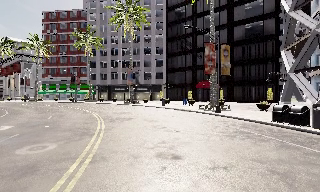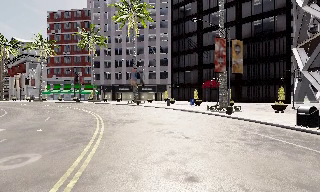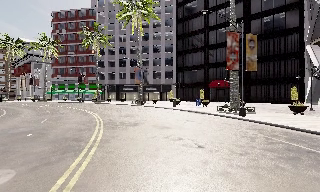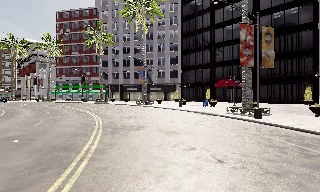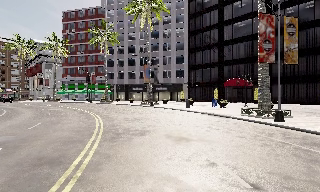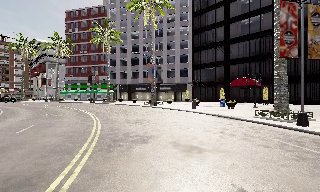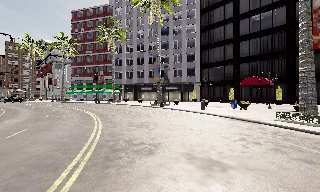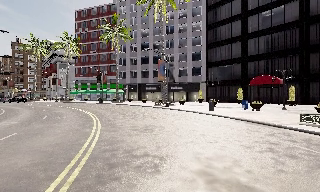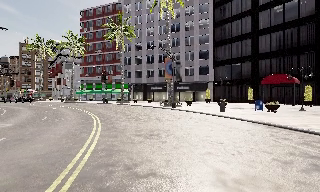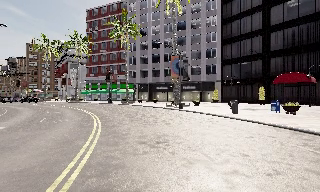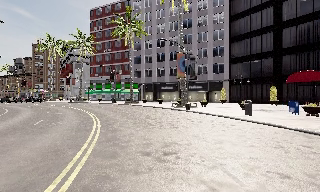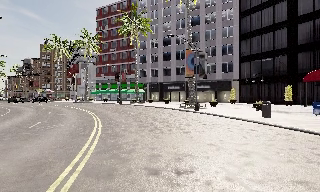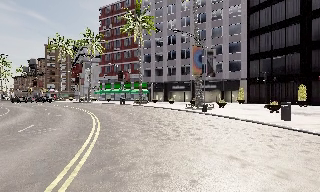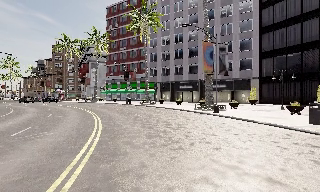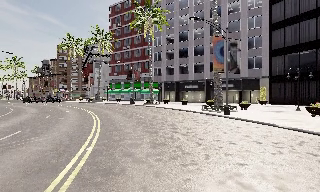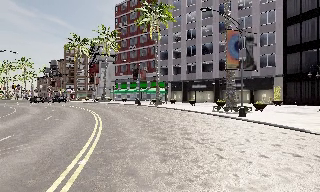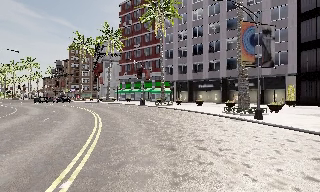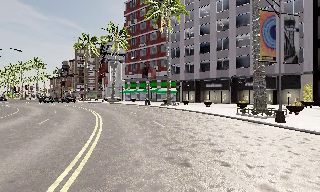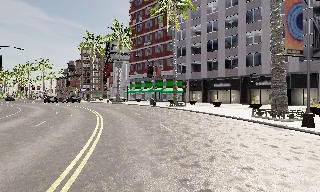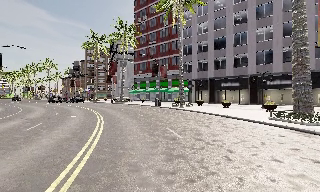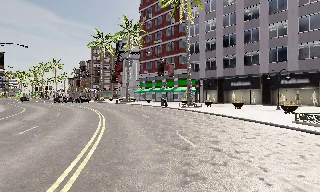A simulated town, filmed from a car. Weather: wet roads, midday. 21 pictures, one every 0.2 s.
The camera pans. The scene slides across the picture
to the right.
The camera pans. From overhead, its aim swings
counterclockwise.
0.0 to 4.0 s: The camera pans to its left, which is counterclockwise from overhead, by about 35 degrees. It travels forward, about 25 m.
The film runs forward here.
